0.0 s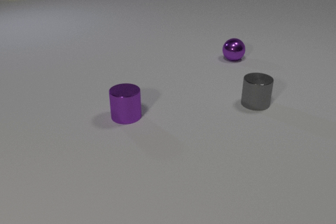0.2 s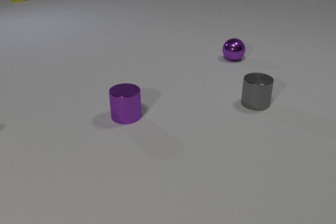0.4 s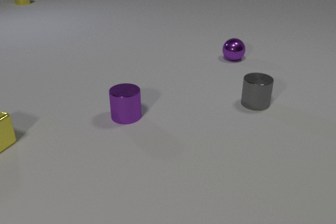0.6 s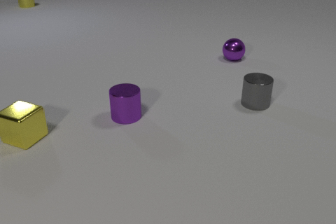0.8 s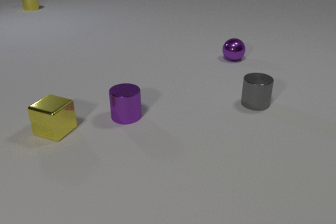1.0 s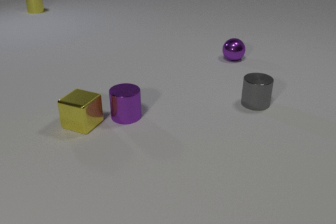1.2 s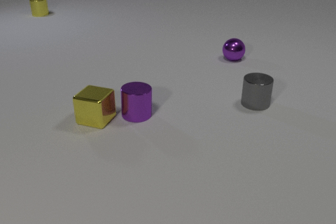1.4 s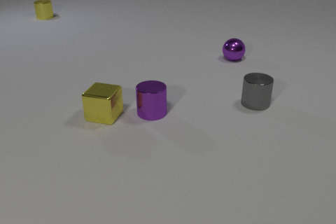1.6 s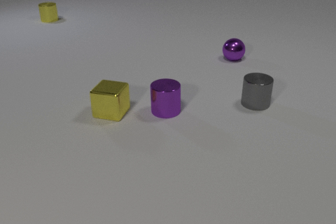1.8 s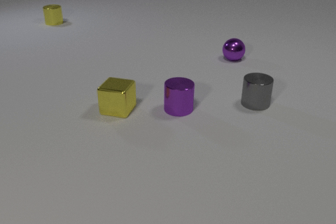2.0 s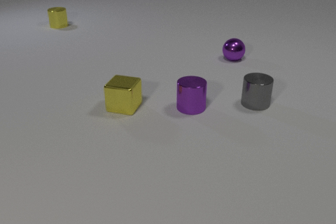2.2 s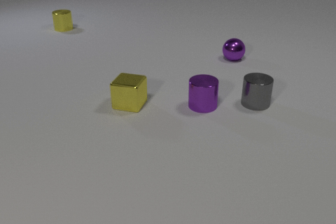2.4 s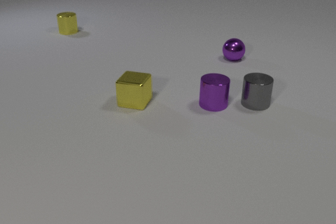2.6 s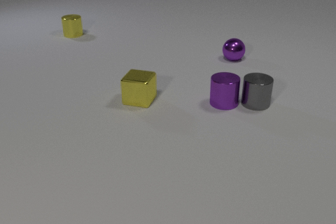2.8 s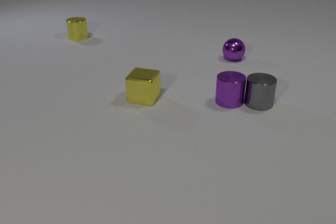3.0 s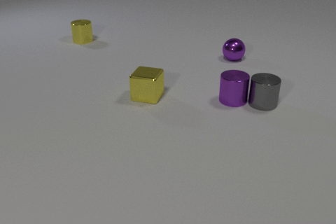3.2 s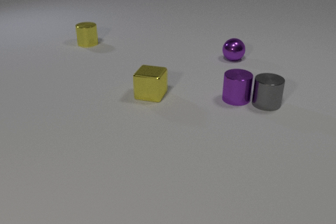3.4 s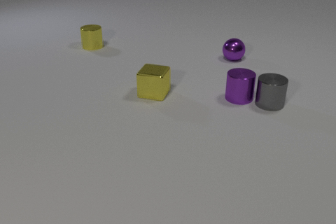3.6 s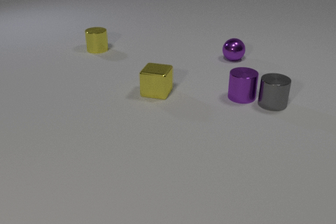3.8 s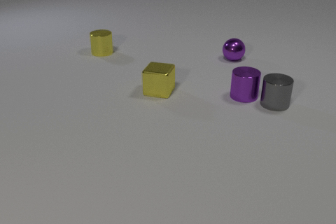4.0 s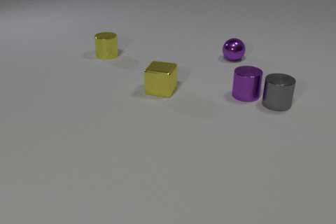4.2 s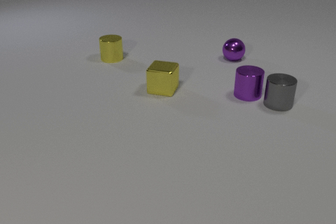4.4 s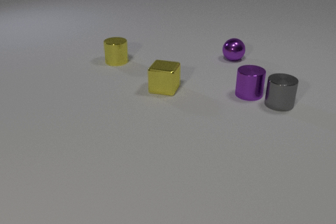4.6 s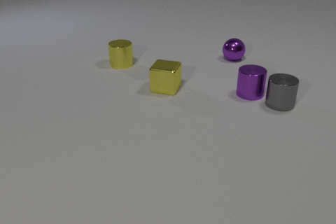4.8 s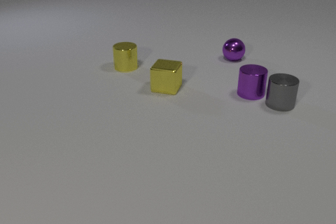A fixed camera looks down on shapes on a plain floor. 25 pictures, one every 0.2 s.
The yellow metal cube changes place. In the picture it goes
to the right.
The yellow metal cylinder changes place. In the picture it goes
toward the camera.
0.0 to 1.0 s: The yellow metal cube comes in at the left edge, slides to the right. The yellow metal cylinder slides toward the camera.
1.0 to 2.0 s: The yellow metal cube slides to the right and away from the camera. The purple metal cylinder slides to the right. The yellow metal cylinder slides toward the camera. The yellow metal cube and the purple metal cylinder collide.
2.0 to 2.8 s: The yellow metal cube slides to the right and away from the camera. The purple metal cylinder slides to the right and away from the camera. The yellow metal cylinder slides toward the camera and to the right. The purple metal cylinder and the gray metal cylinder collide.
2.8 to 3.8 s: The yellow metal cube slides to the right and away from the camera. The purple metal cylinder slides away from the camera and to the right. The yellow metal cylinder slides toward the camera and to the right. The gray metal cylinder slides to the right.
3.8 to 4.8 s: The yellow metal cube slides to the right and away from the camera. The purple metal cylinder slides away from the camera and to the right. The yellow metal cylinder slides toward the camera and to the right.
How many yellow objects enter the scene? 2.
What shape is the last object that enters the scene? cube.
How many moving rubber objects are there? 0.
